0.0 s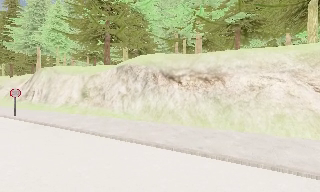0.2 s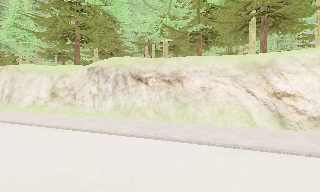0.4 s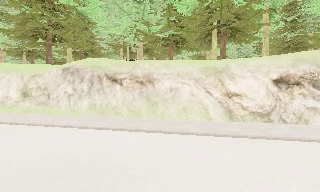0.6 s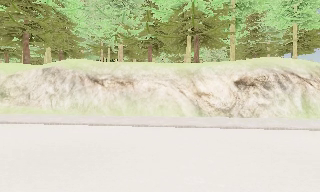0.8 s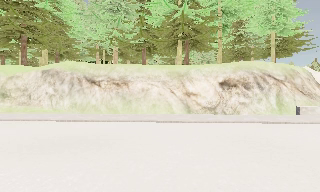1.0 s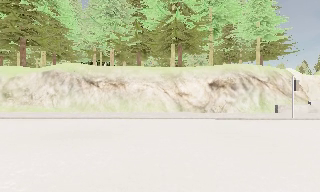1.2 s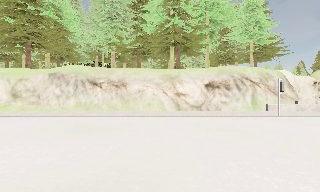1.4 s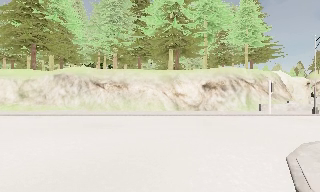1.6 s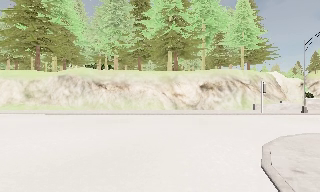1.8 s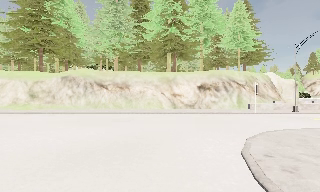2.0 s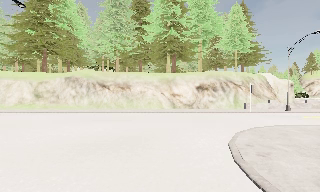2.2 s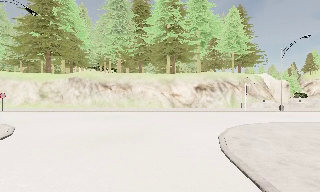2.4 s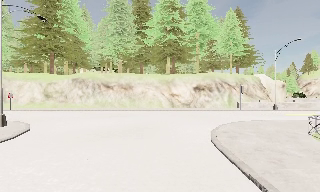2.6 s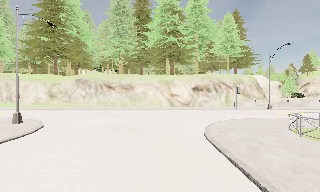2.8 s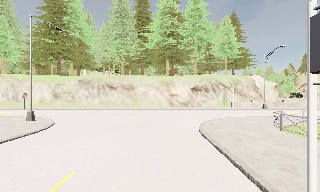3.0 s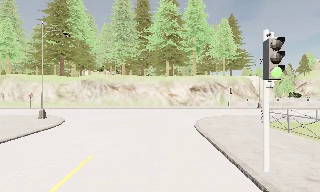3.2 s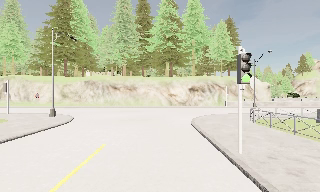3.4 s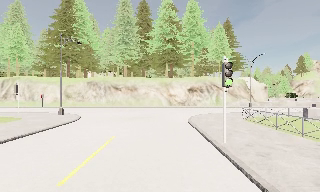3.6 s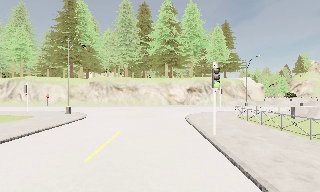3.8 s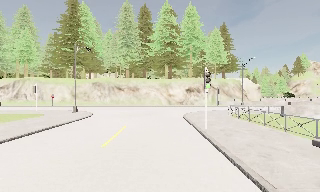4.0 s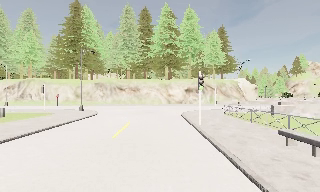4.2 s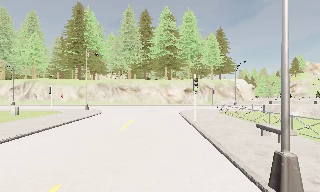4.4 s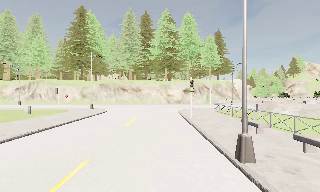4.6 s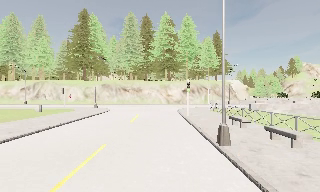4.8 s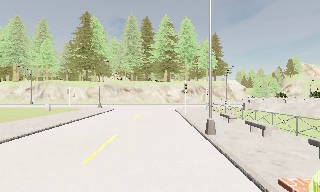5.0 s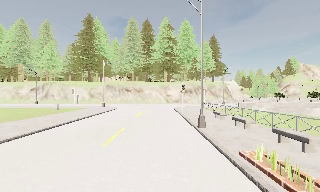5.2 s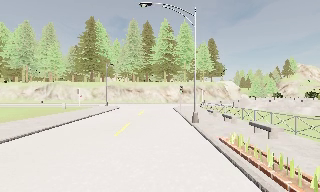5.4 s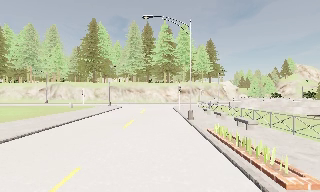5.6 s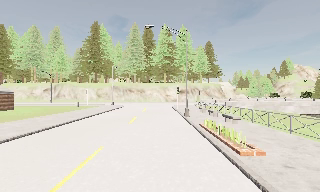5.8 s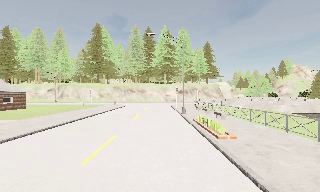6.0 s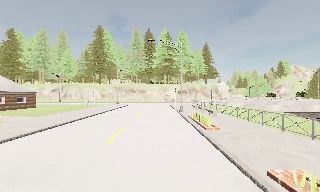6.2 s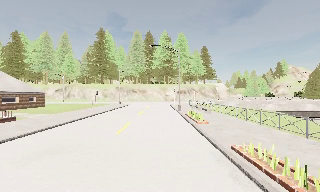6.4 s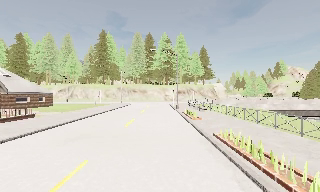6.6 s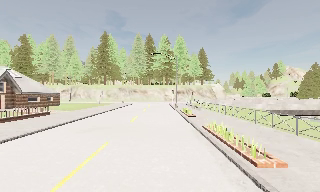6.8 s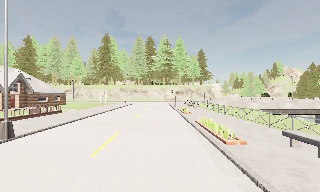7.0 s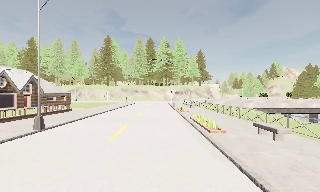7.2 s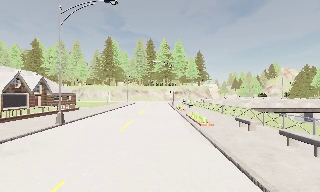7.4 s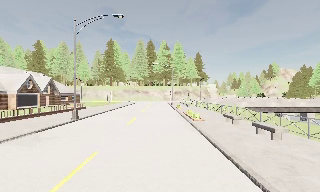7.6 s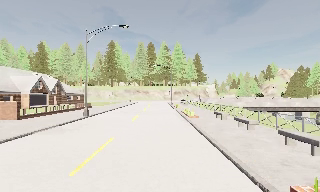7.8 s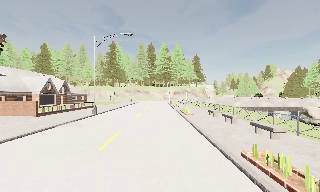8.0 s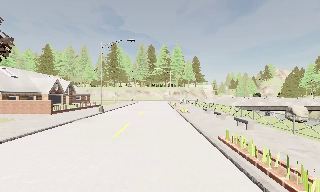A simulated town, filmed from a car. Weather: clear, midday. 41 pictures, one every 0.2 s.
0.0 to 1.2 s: The camera swings to its right by about 30 degrees, and the scene slides to the left. It travels backward, about 9 m, so what stands in front gets smaller.
1.2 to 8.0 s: The camera travels backward, about 50 m, so what stands in front gets smaller. It gains speed.
The film runs backward here.
